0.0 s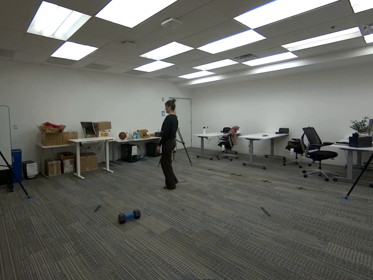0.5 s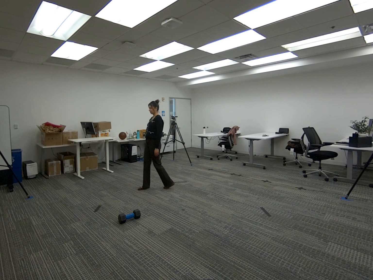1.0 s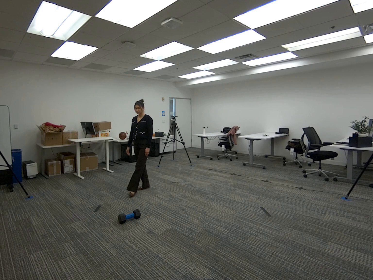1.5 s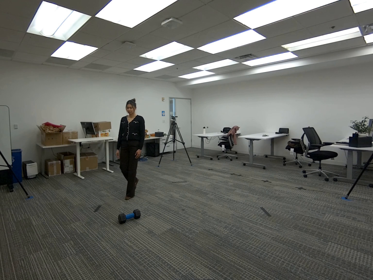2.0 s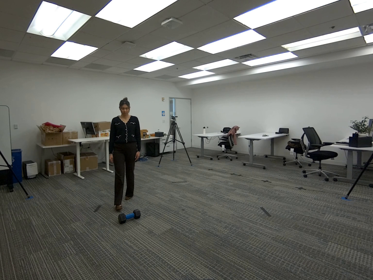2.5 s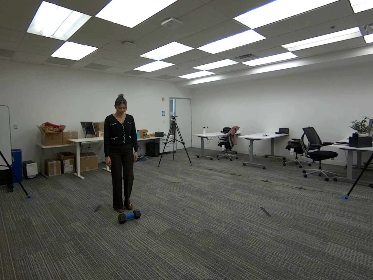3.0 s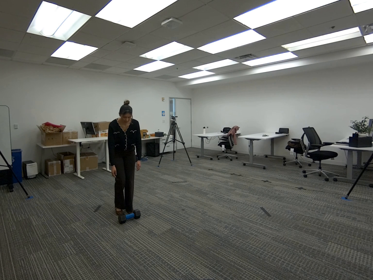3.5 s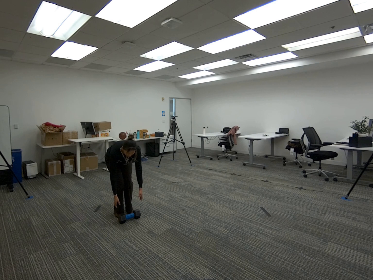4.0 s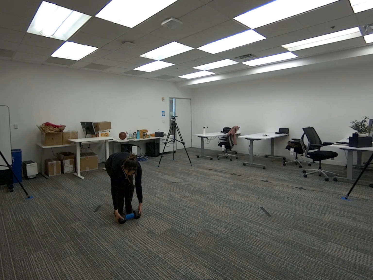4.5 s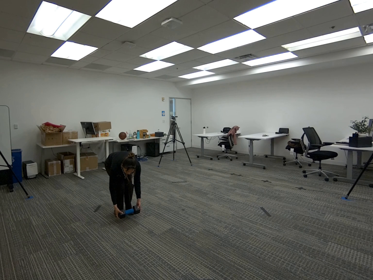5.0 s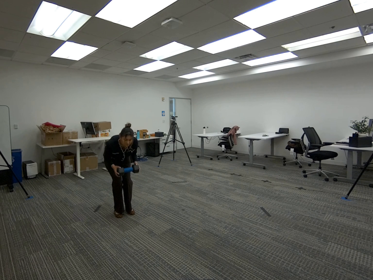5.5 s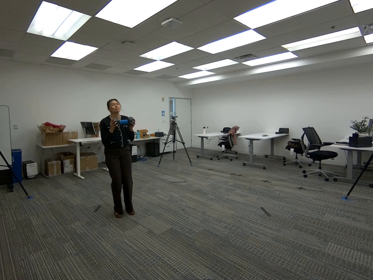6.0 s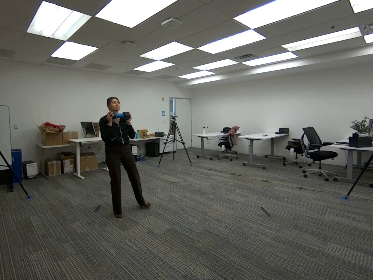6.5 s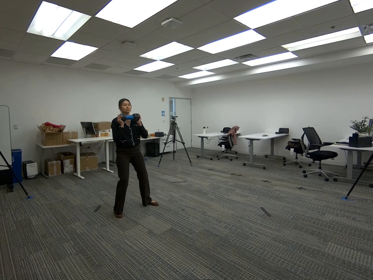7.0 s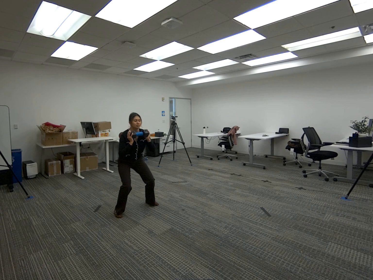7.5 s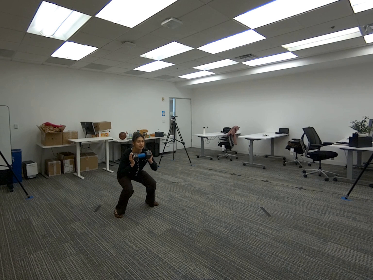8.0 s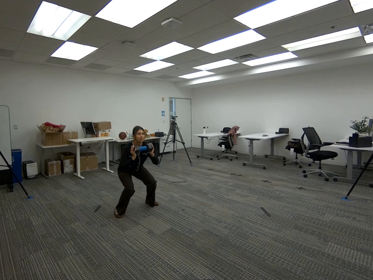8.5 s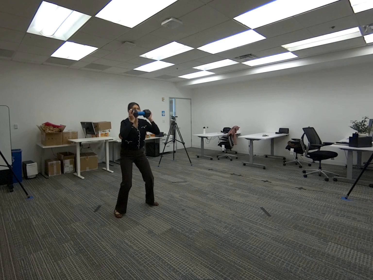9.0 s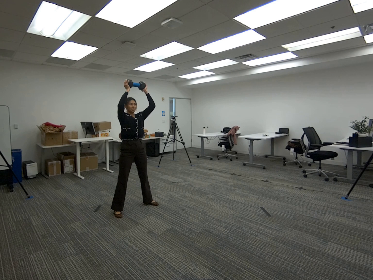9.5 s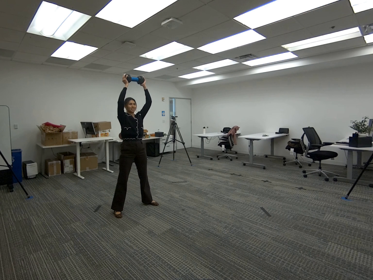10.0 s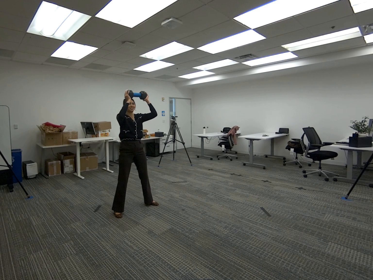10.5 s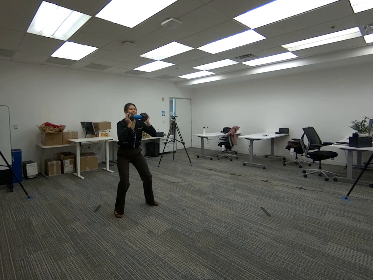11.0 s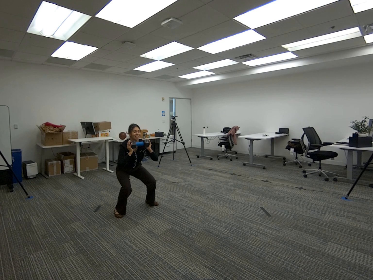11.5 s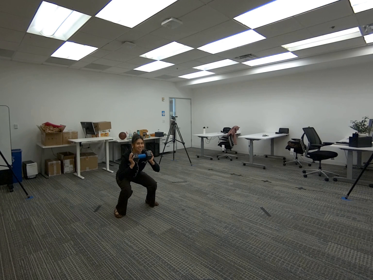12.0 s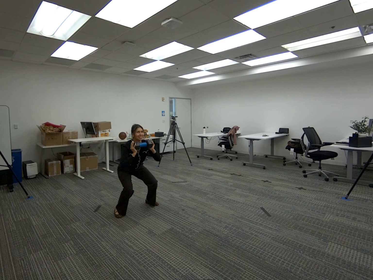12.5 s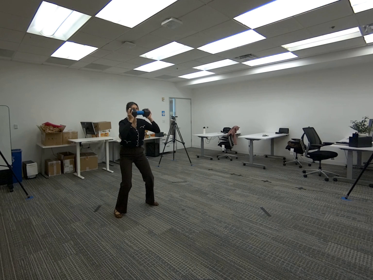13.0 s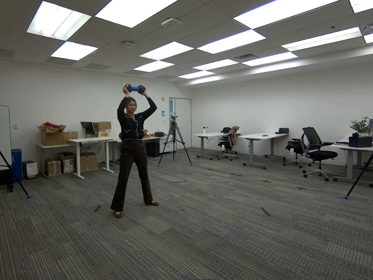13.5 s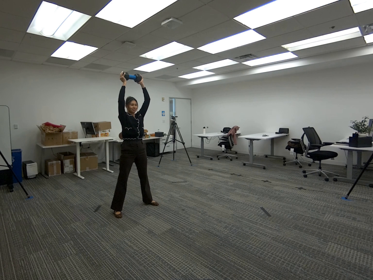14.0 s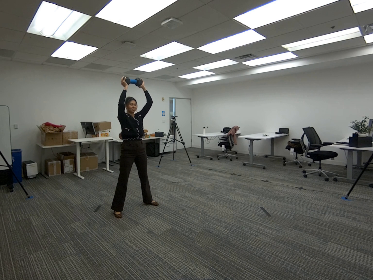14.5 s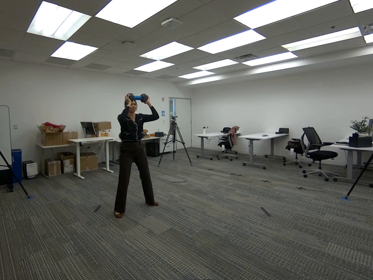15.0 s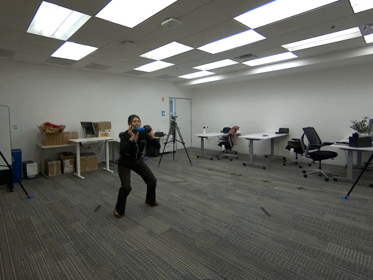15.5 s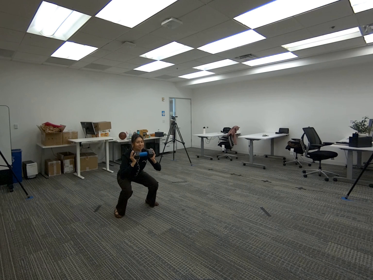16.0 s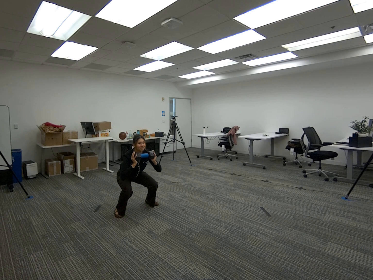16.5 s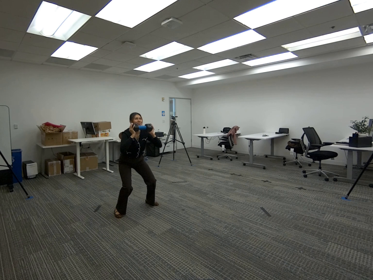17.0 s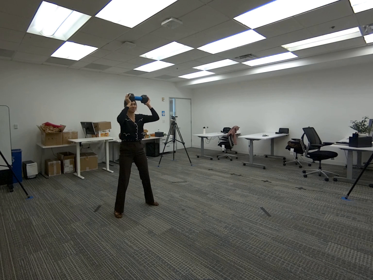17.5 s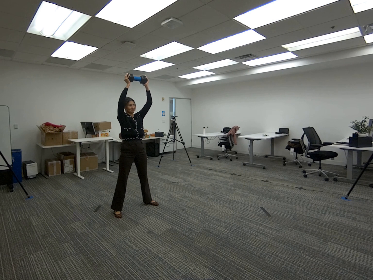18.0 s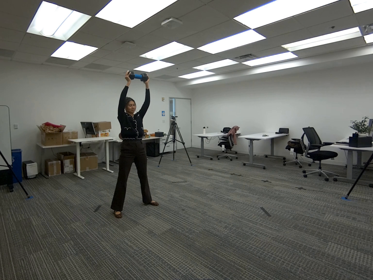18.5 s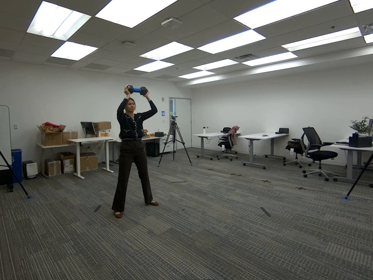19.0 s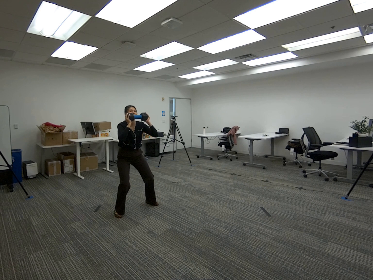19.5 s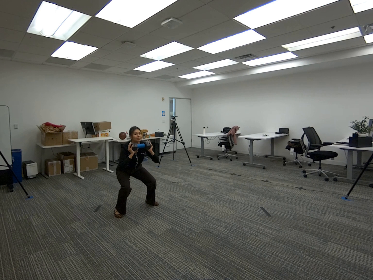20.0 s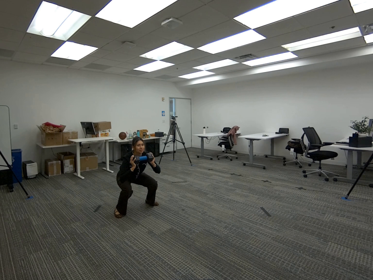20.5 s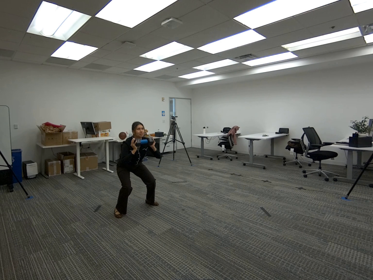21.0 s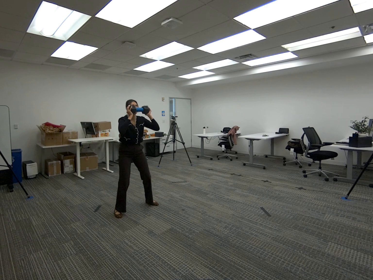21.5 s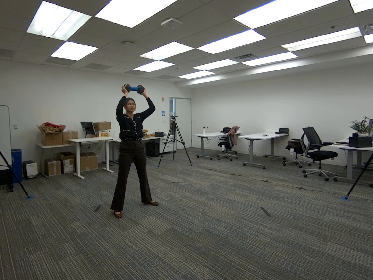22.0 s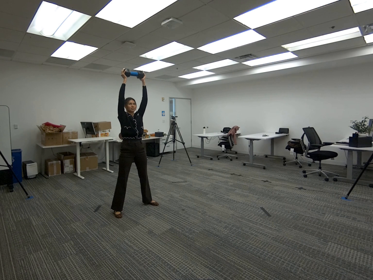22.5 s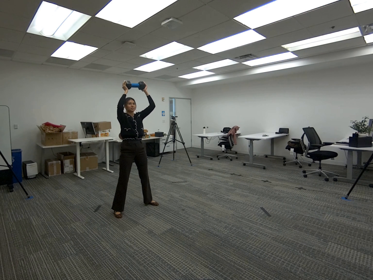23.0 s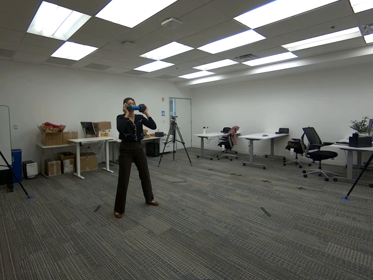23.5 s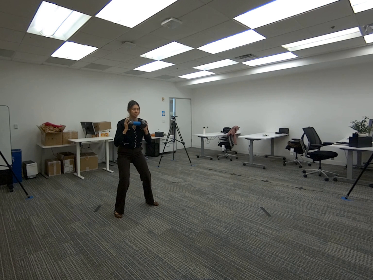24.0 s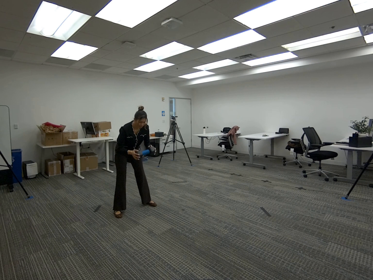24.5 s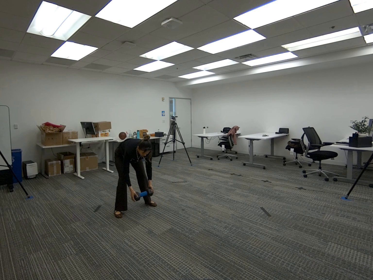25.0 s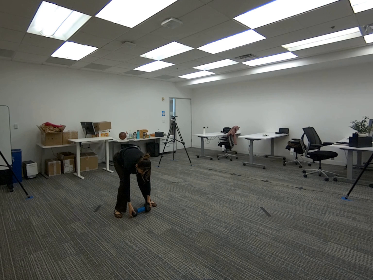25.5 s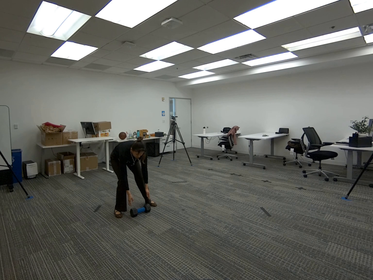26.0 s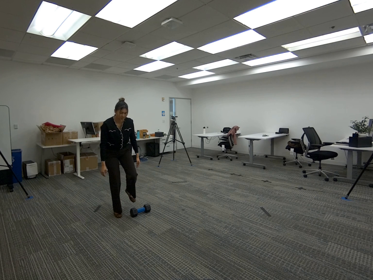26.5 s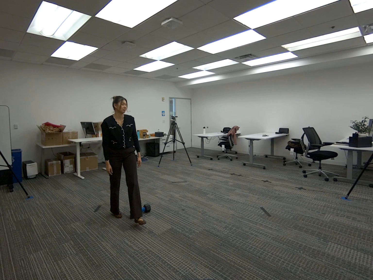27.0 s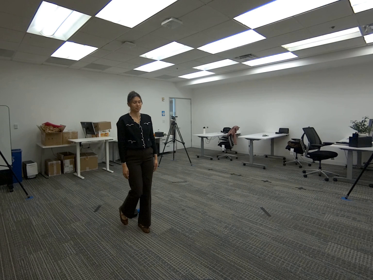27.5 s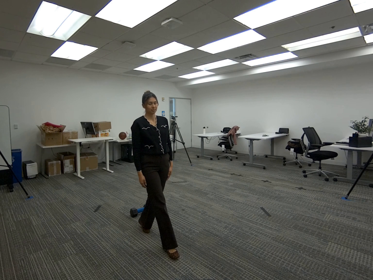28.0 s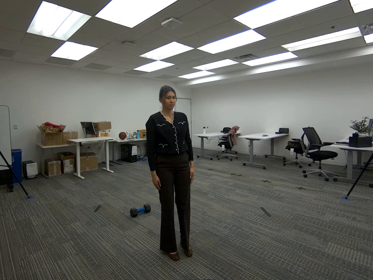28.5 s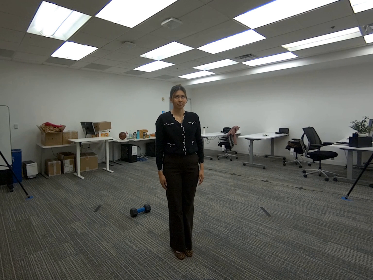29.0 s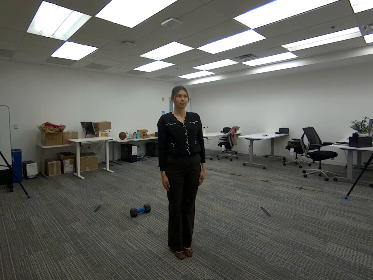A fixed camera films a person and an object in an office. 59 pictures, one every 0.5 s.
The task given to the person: Walk to the dumbbell and grasp it with both hands. Lift it close to your body with your elbows flexed and keep your arms steady. Lower your body into a squat by bending your knees, then extend your legs to return to a standing position. Continue repeating the squat while holding the dumbbell close to your body. When you are finished, carefully place the dumbbell back on the ground.
